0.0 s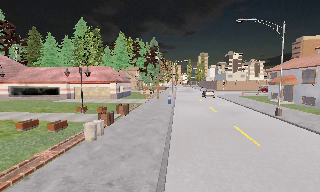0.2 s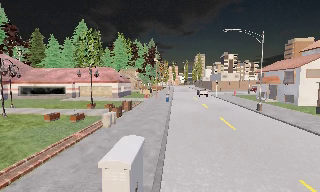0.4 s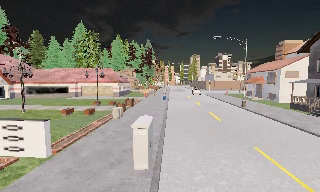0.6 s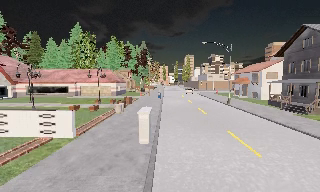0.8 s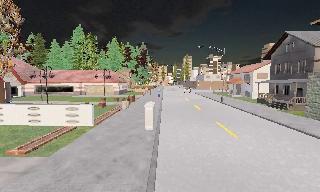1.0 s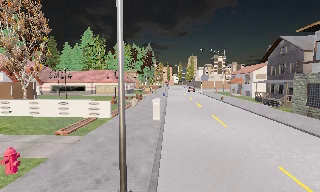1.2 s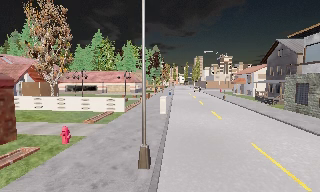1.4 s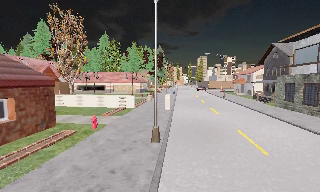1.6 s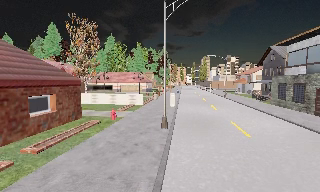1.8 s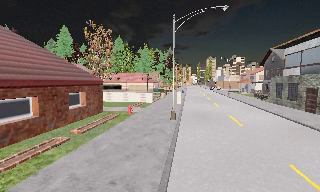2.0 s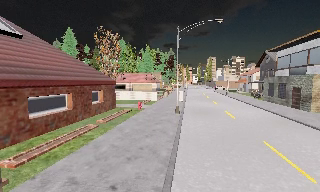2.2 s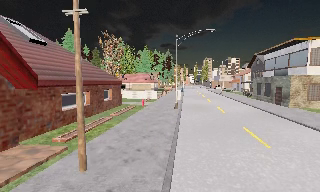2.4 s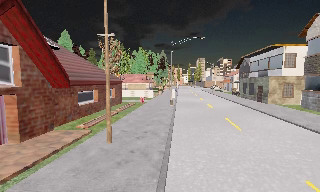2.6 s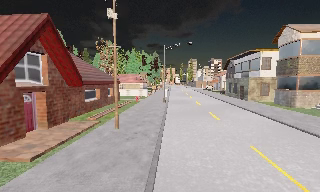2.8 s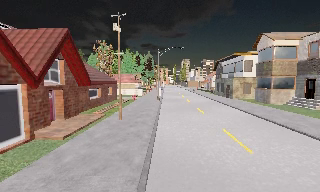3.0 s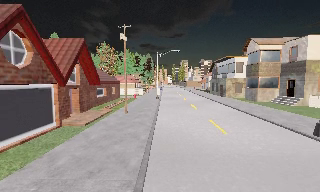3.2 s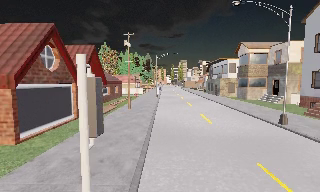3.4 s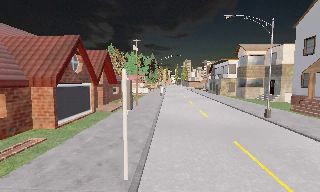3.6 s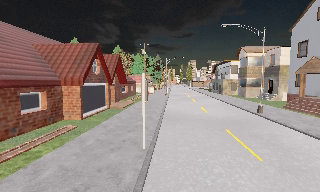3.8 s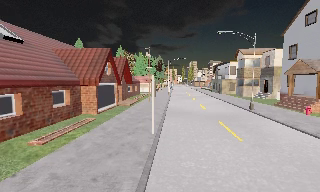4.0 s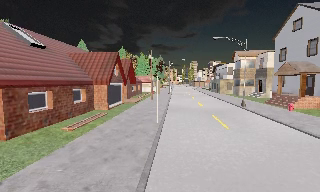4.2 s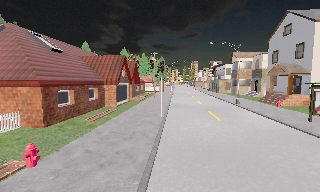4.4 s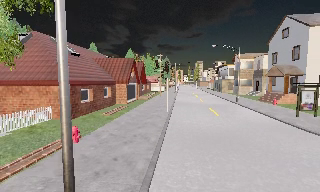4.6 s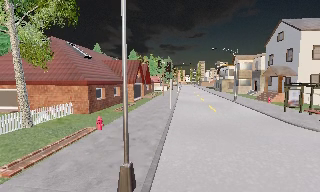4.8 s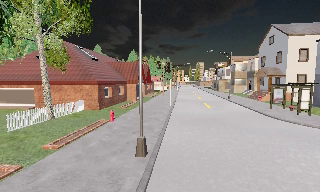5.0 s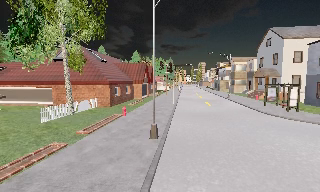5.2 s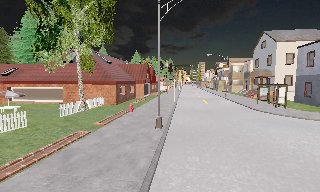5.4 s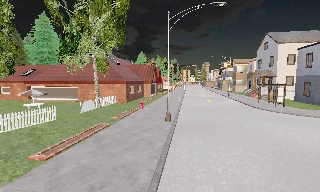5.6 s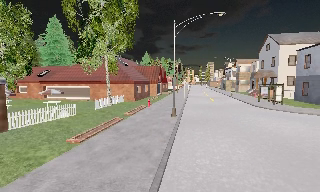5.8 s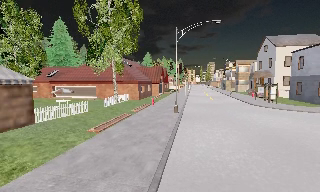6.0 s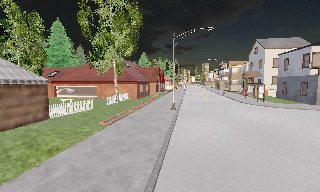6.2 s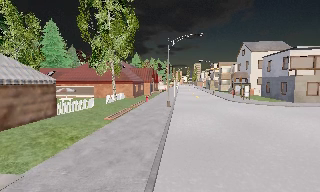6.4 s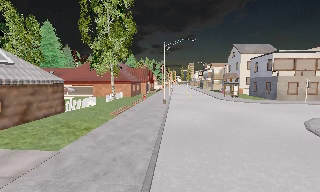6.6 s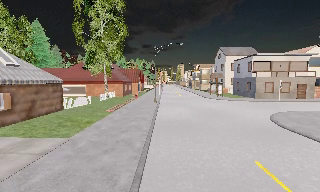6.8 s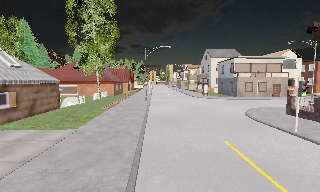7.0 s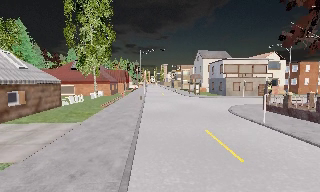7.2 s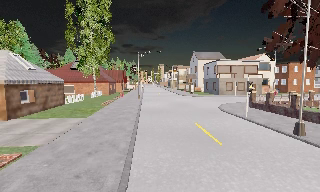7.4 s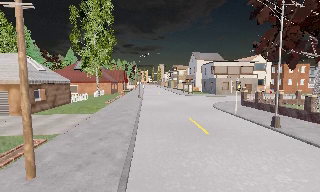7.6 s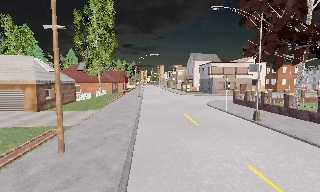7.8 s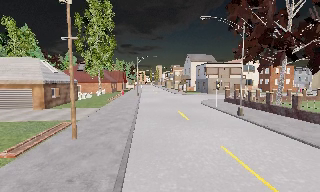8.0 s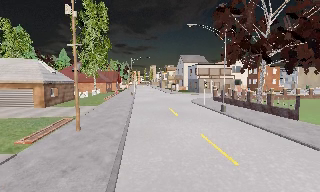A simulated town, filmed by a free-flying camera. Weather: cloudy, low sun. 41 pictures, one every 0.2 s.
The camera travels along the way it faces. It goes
backward.
0.0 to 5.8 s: The camera travels backward, about 60 m, so what stands in front gets smaller.
5.8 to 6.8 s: The camera pans to its right, which is clockwise from overhead, by about 15 degrees. It travels backward, about 9 m, so what stands in front gets smaller.
6.8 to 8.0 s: The camera travels backward, about 10 m, so what stands in front gets smaller.
The film runs forward here.
